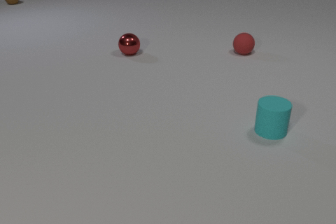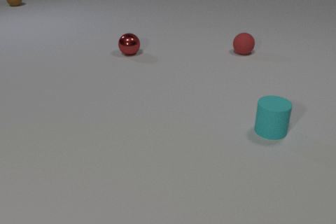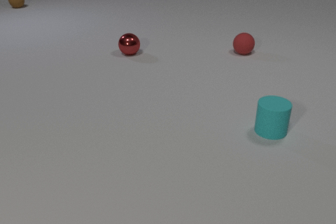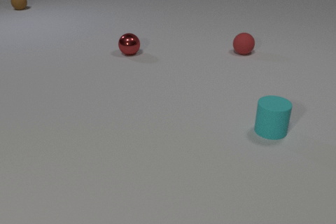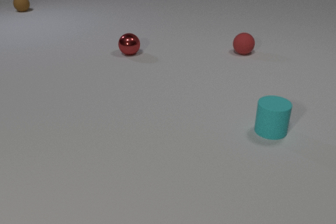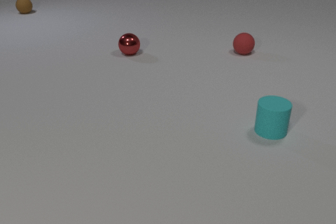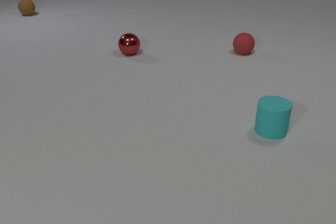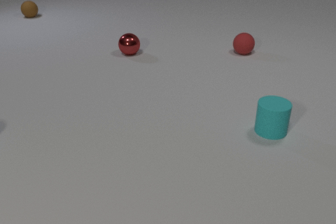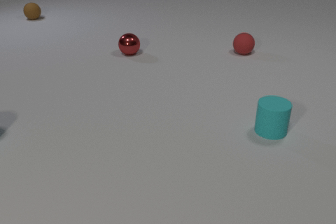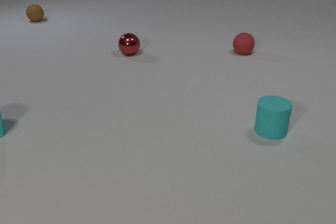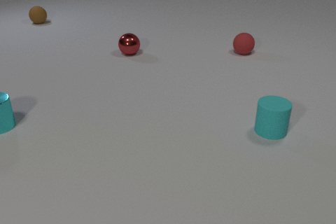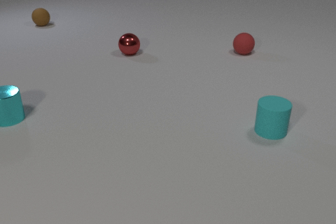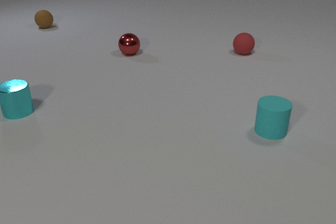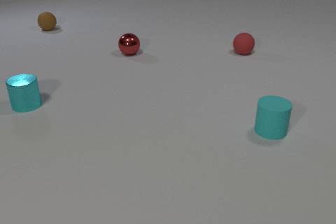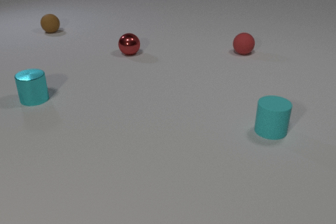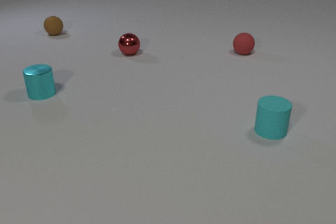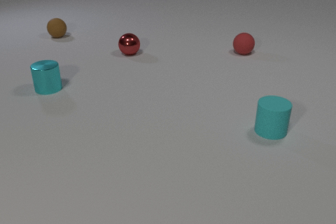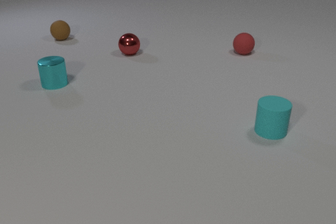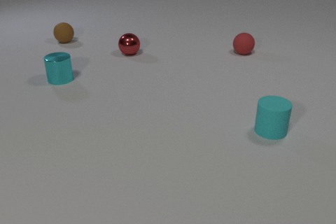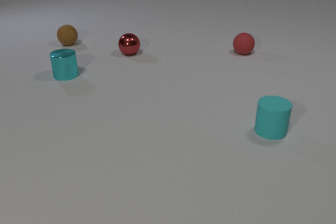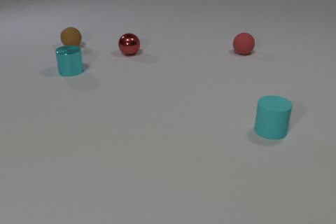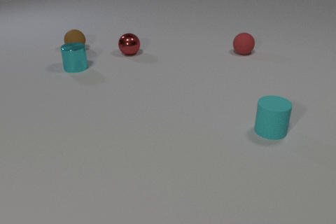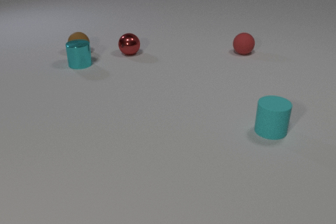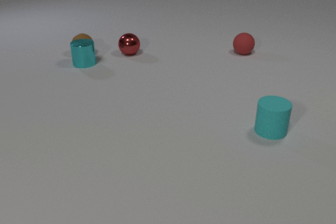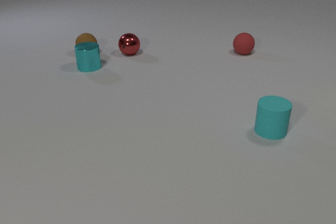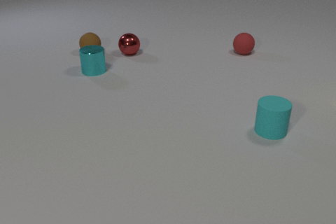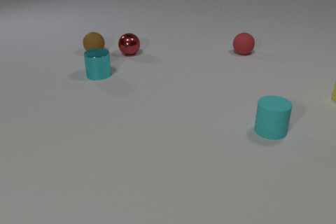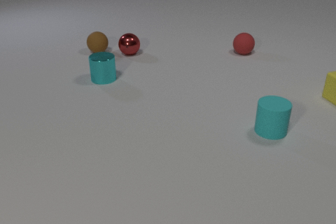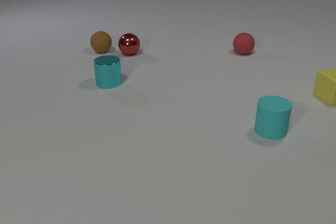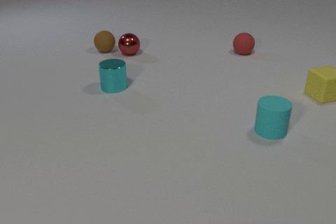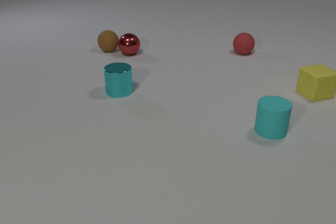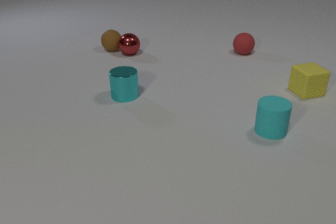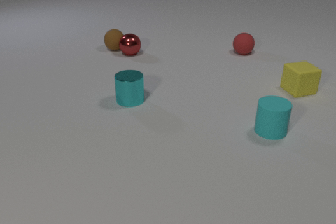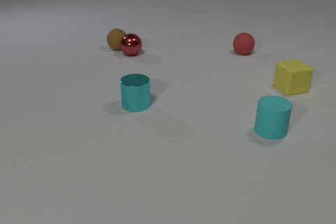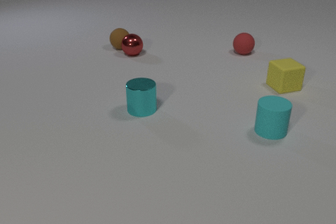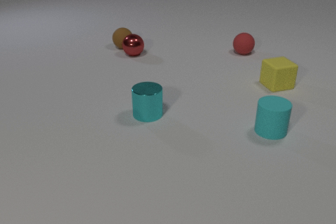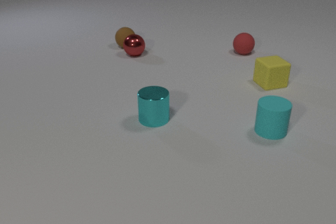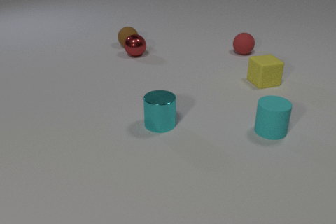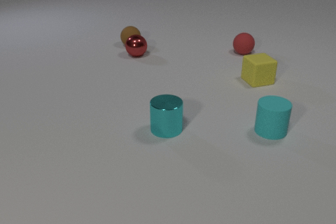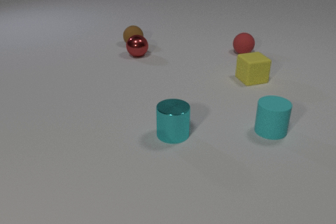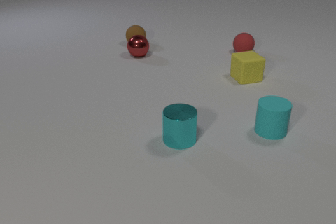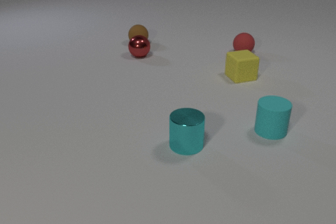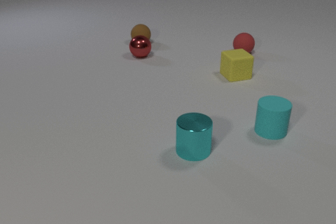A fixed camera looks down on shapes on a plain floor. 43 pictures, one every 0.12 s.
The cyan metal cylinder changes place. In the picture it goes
to the right.
0.00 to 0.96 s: The brown rubber sphere rolls toward the camera.
0.96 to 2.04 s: The cyan metal cylinder comes in at the left edge, slides away from the camera and to the right. The brown rubber sphere rolls toward the camera.
2.04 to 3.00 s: The cyan metal cylinder slides to the right and away from the camera. The brown rubber sphere rolls toward the camera and to the right. The cyan metal cylinder and the brown rubber sphere collide.
3.00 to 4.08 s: The cyan metal cylinder slides toward the camera and to the right. The brown rubber sphere rolls to the right. The yellow rubber cube comes in at the right edge, slides to the left. The brown rubber sphere and the red metal sphere collide.
4.08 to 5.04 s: The cyan metal cylinder slides toward the camera and to the right. The brown rubber sphere rolls to the right and away from the camera. The red metal sphere rolls to the right and toward the camera. The yellow rubber cube slides to the left.
What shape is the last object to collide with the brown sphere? sphere.
How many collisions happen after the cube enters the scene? 1.
Are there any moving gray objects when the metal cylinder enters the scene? no.
